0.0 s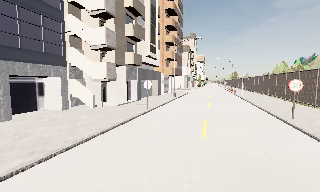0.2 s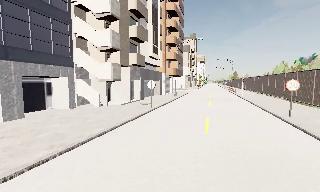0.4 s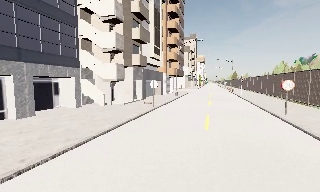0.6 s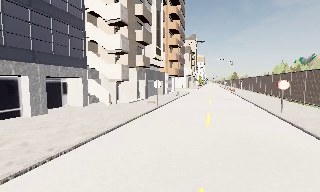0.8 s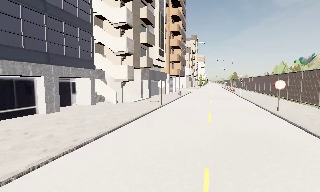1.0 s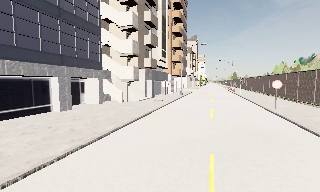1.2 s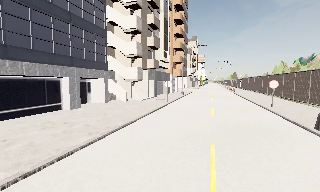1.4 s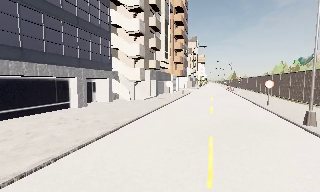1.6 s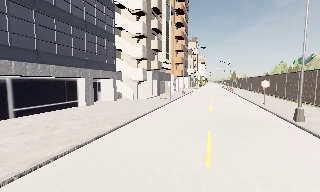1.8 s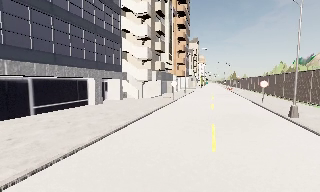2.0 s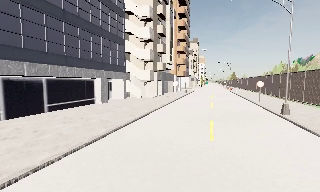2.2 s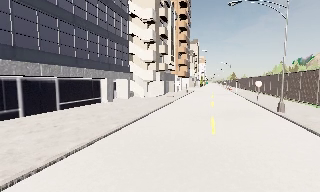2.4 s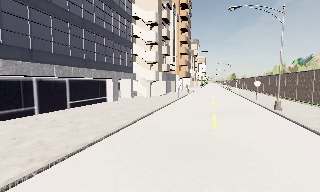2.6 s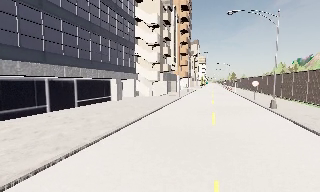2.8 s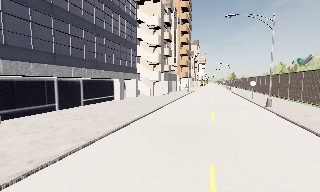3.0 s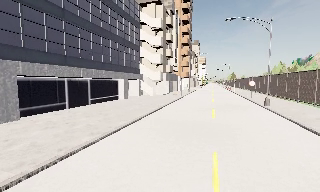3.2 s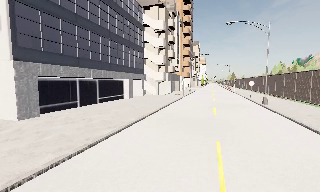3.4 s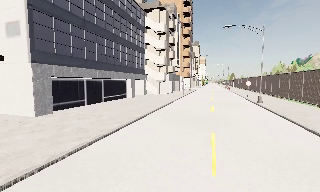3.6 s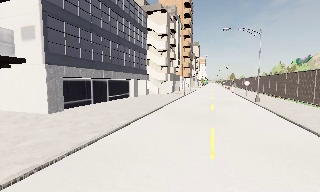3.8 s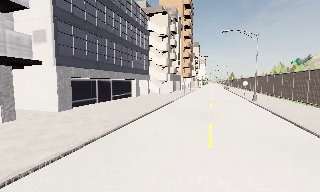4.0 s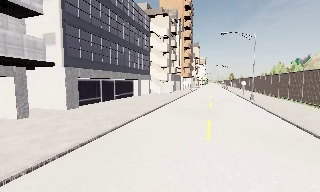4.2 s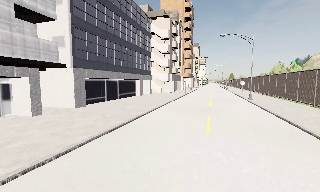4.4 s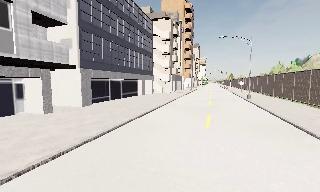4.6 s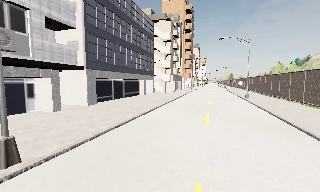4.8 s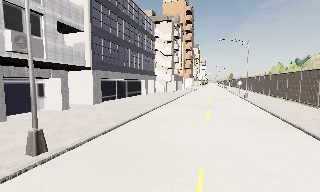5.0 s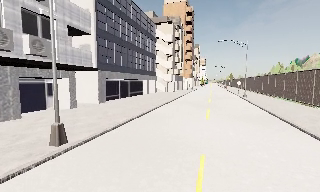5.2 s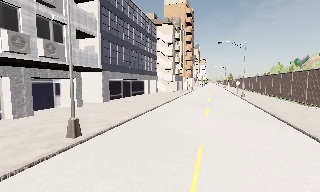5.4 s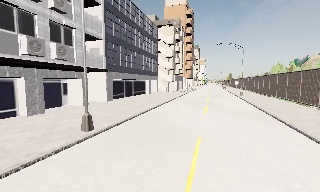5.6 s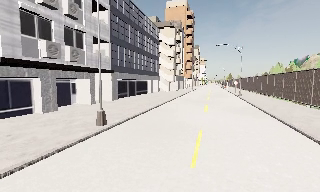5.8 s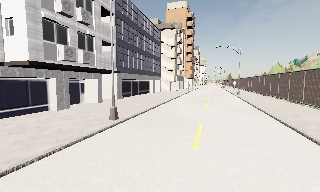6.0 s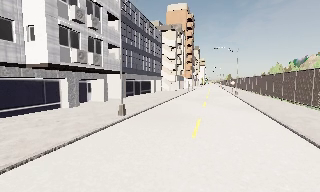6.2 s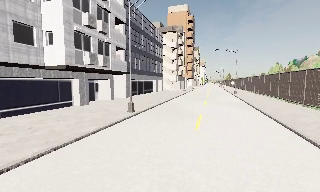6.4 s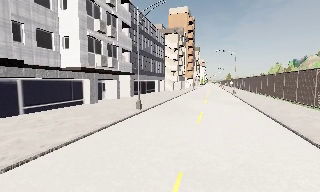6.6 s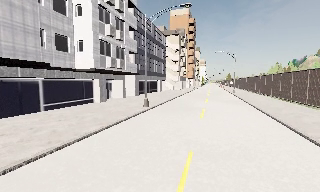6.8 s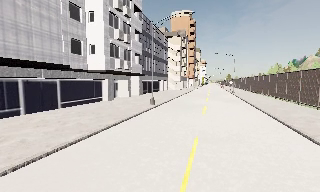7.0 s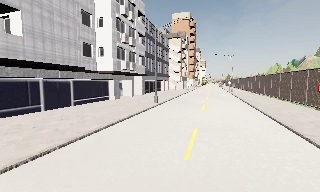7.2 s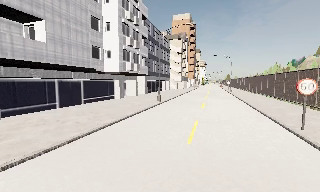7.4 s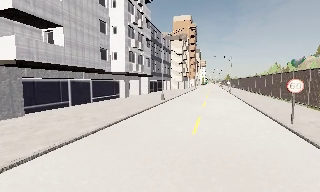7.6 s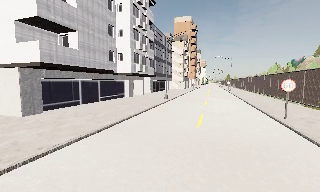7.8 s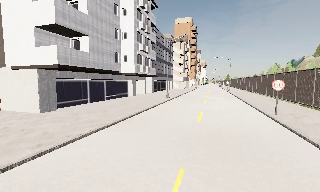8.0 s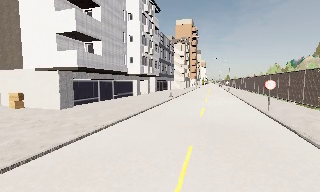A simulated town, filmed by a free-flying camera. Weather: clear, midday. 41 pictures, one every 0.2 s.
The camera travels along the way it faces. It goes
backward.
0.0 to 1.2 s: The camera travels backward and to its left, about 4.5 m, so what stands in front gets smaller.
1.2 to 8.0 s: The camera travels backward, about 30 m, so what stands in front gets smaller.
The film runs backward here.
